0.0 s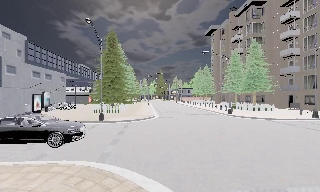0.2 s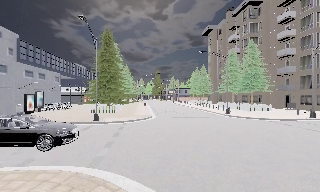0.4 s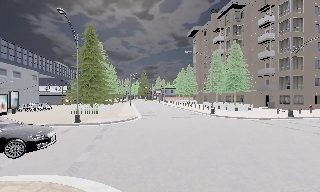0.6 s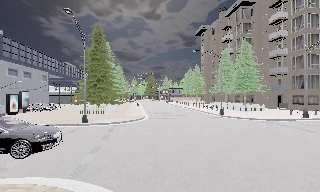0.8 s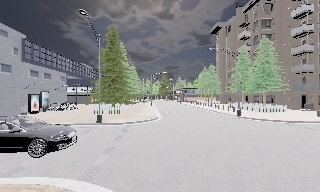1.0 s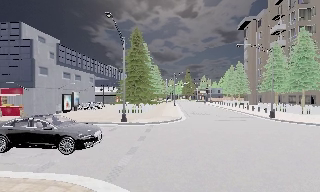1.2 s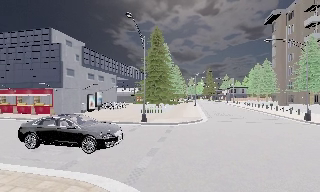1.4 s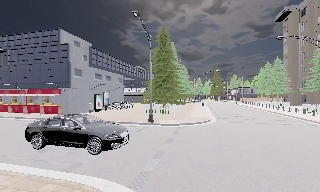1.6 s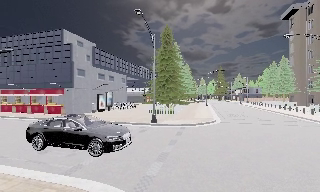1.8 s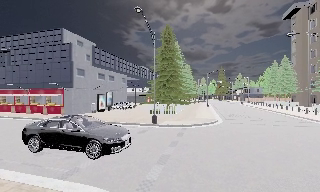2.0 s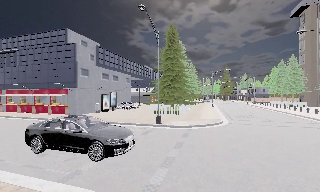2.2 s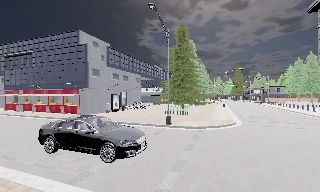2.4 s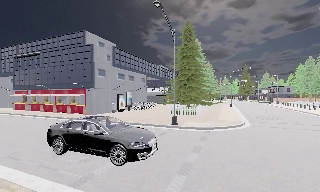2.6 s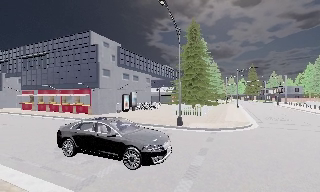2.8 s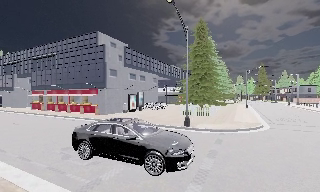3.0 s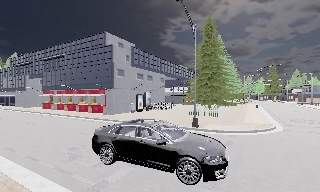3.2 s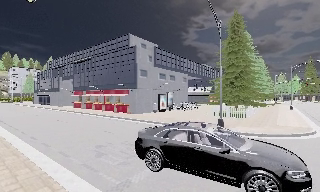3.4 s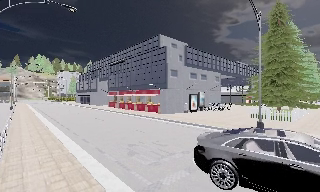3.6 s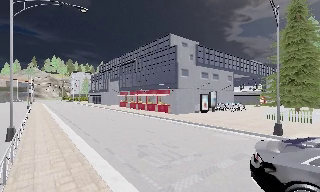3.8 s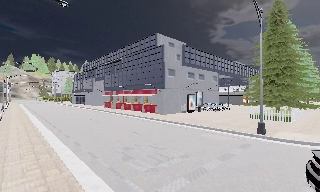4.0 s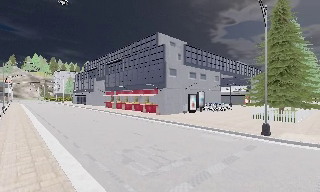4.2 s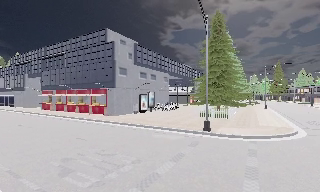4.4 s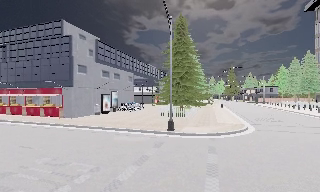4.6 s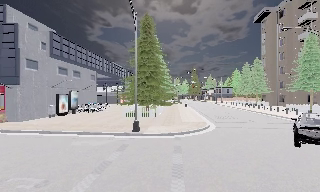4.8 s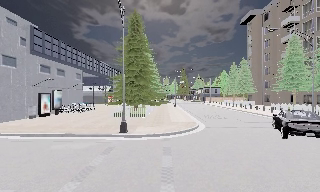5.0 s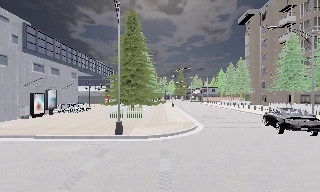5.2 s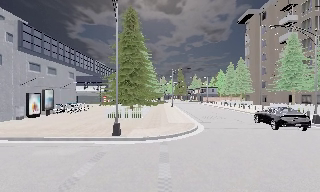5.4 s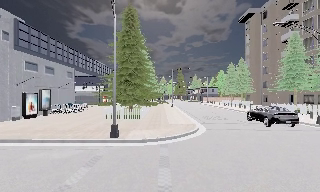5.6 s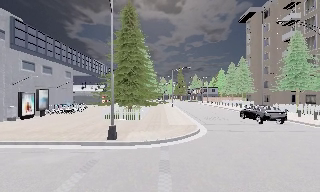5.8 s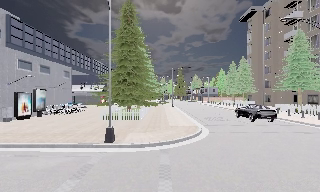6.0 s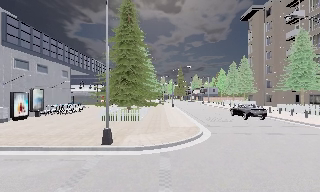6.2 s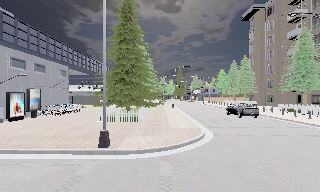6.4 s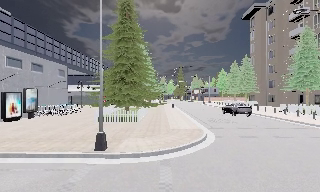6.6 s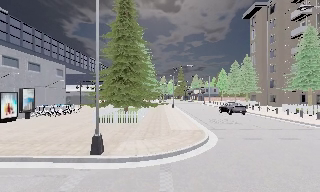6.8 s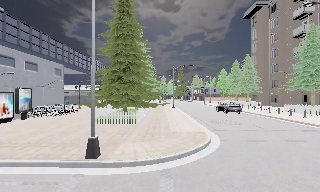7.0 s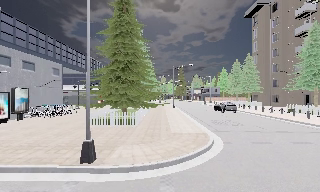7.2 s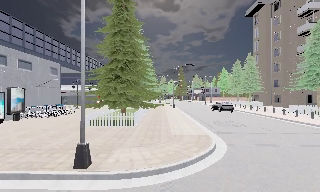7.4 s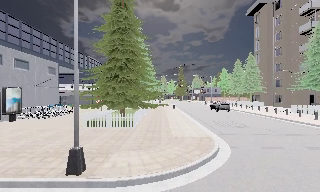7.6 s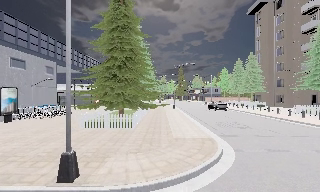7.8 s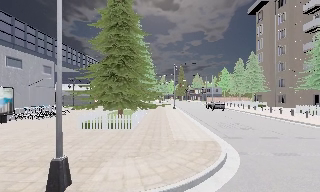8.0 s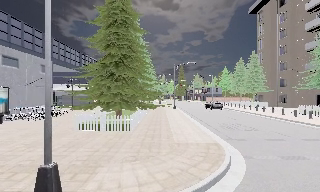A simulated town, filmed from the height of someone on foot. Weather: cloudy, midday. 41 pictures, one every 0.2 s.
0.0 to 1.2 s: The scene slides to the right, as the camera pans about 15 degrees to its left. It travels forward, about 2 m, so what stands in front looms larger.
1.2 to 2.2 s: The camera travels forward, about 1.5 m, so what stands in front looms larger.
2.2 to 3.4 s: The camera pans to its left, which is counterclockwise from overhead, by about 25 degrees. It travels forward, about 1 m, so what stands in front looms larger.
3.4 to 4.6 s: The scene slides to the left, as the camera pans about 45 degrees to its right. It travels forward, about 1.5 m.
4.6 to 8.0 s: The camera travels forward, about 6 m, so what stands in front looms larger.
The film runs forward here.
